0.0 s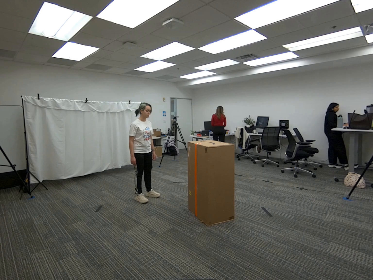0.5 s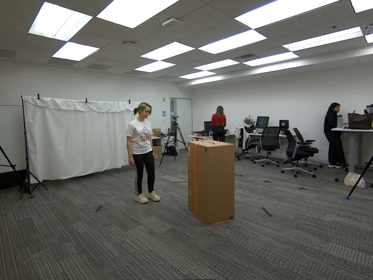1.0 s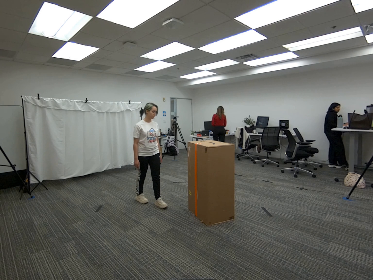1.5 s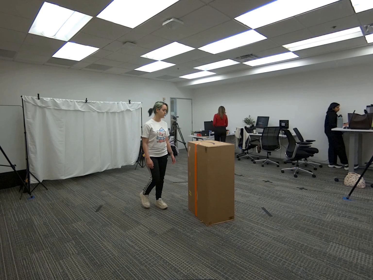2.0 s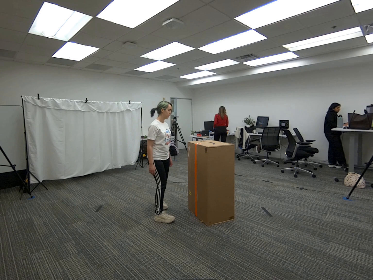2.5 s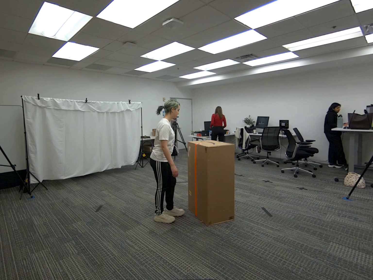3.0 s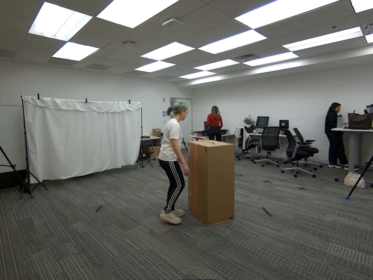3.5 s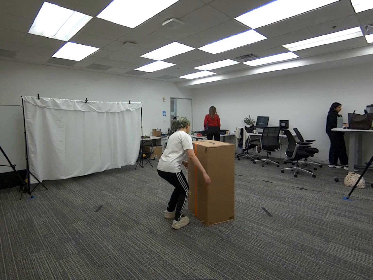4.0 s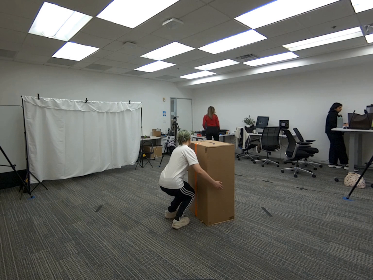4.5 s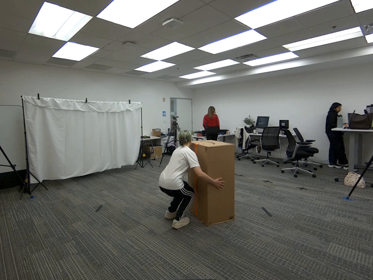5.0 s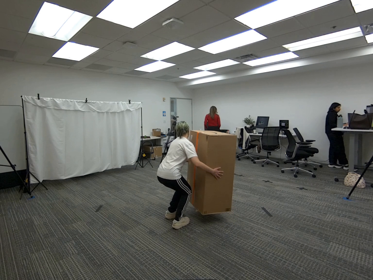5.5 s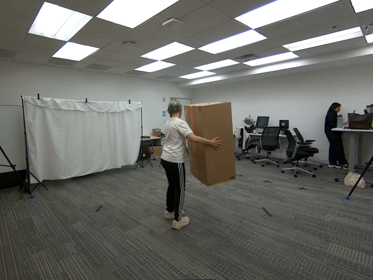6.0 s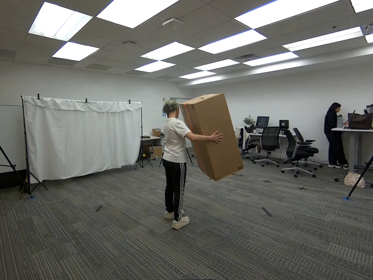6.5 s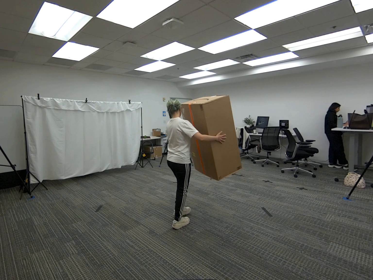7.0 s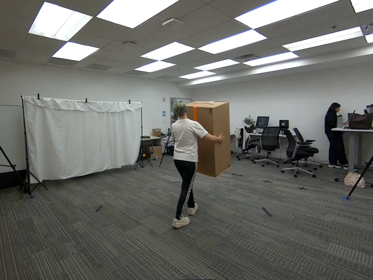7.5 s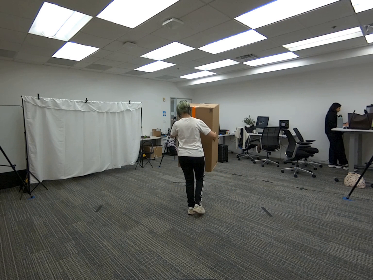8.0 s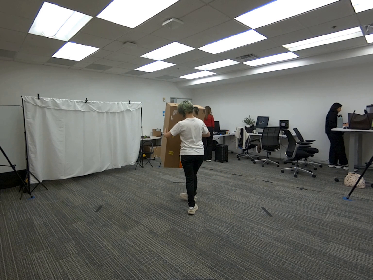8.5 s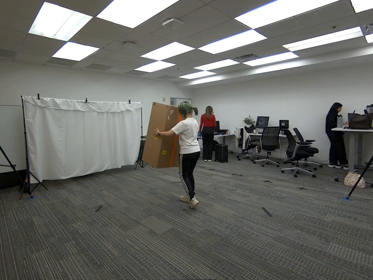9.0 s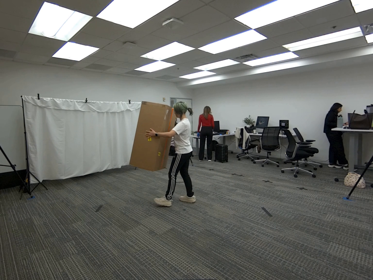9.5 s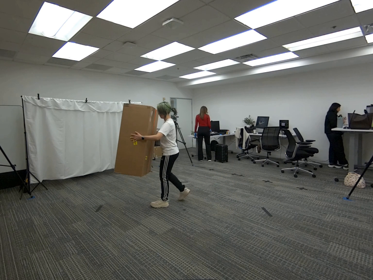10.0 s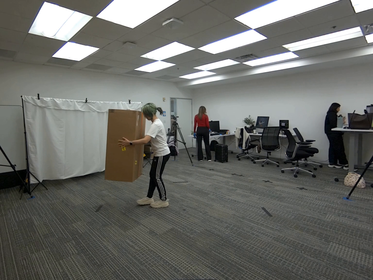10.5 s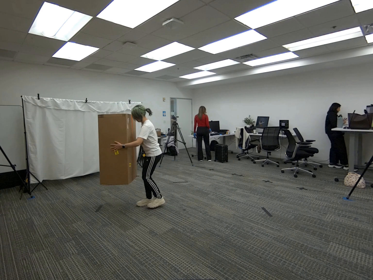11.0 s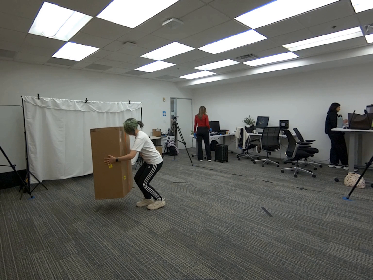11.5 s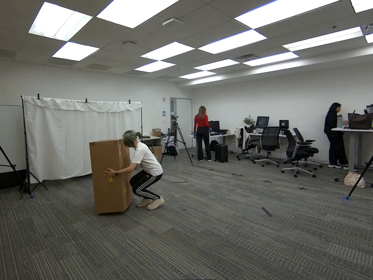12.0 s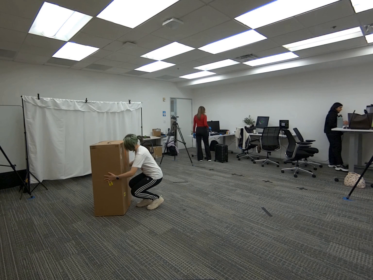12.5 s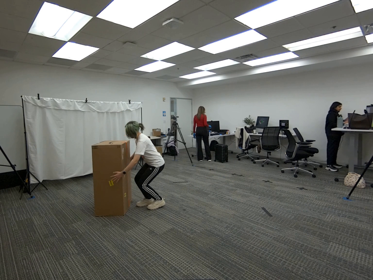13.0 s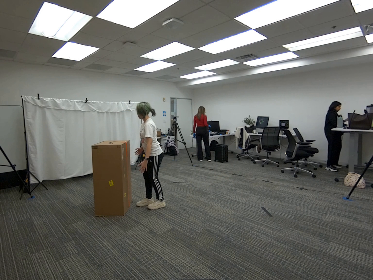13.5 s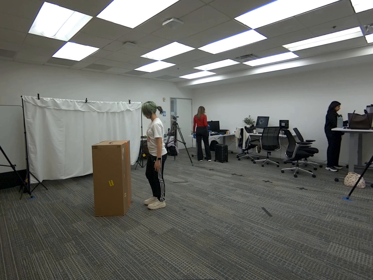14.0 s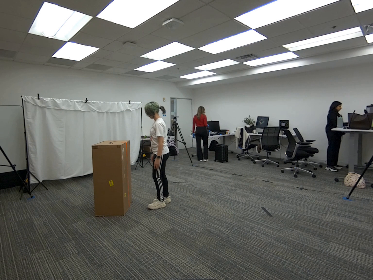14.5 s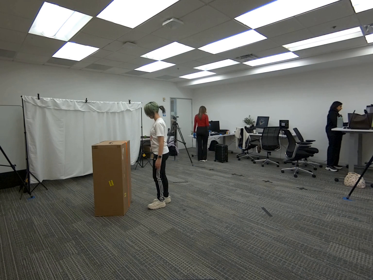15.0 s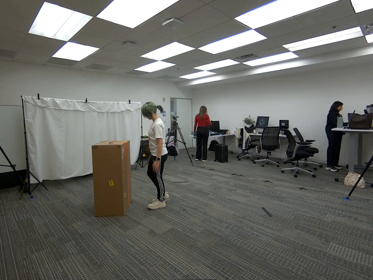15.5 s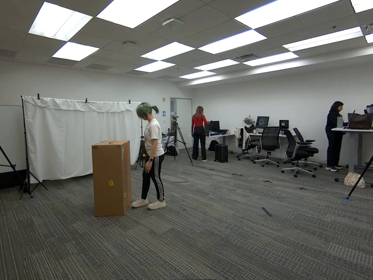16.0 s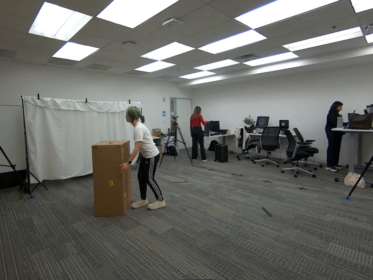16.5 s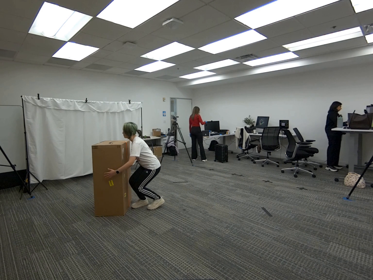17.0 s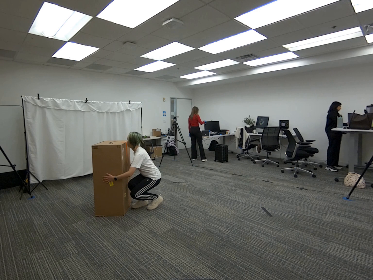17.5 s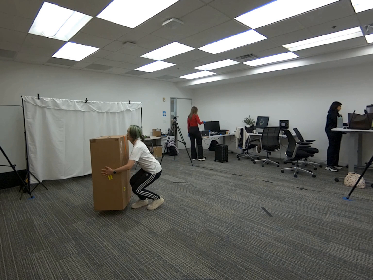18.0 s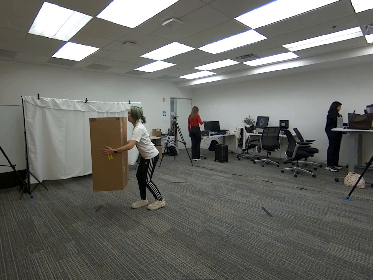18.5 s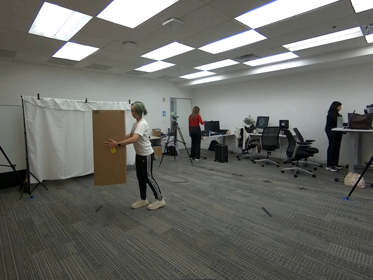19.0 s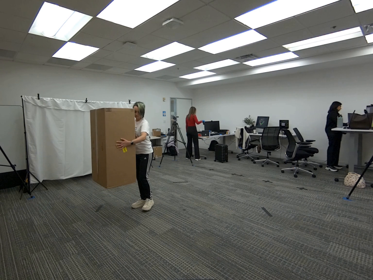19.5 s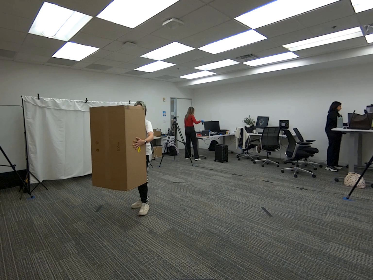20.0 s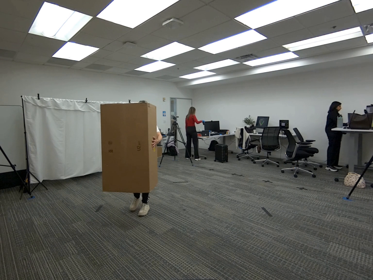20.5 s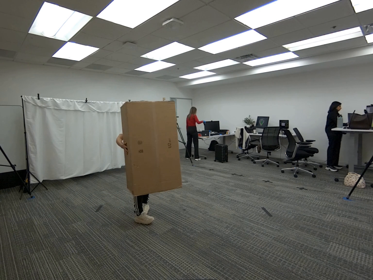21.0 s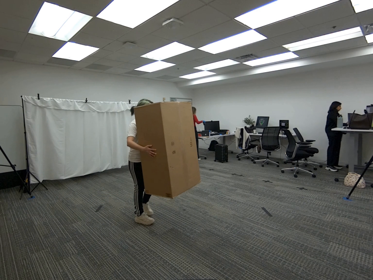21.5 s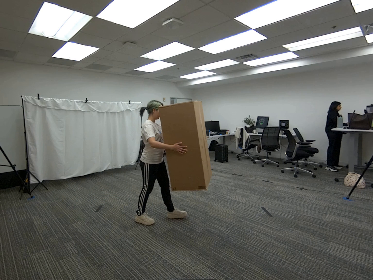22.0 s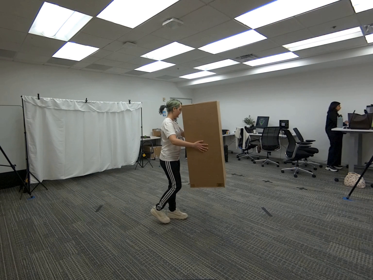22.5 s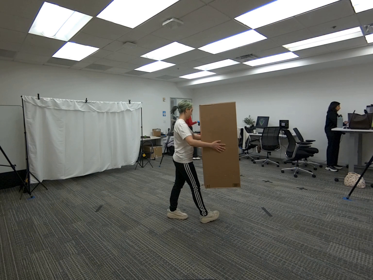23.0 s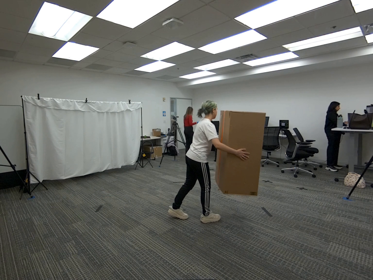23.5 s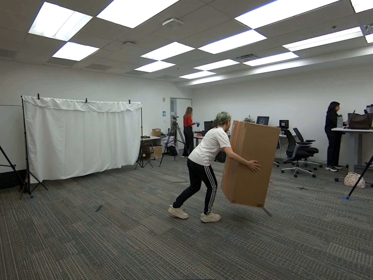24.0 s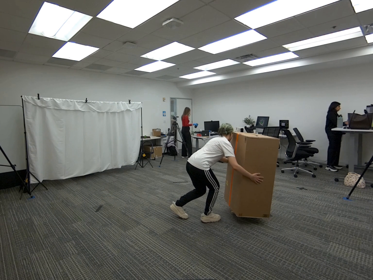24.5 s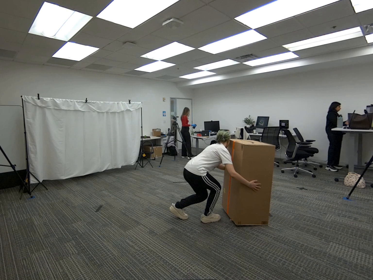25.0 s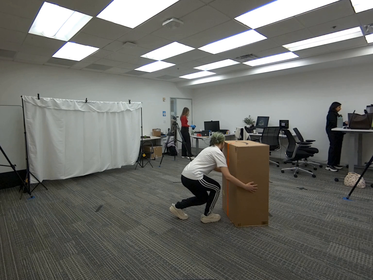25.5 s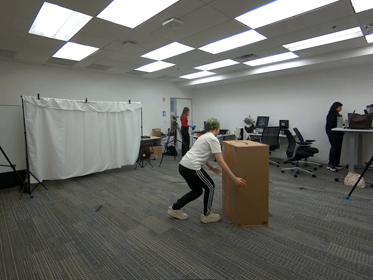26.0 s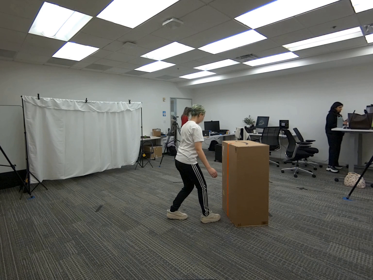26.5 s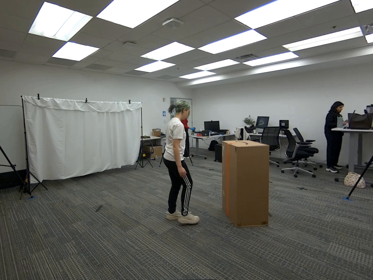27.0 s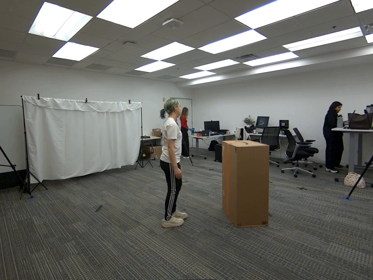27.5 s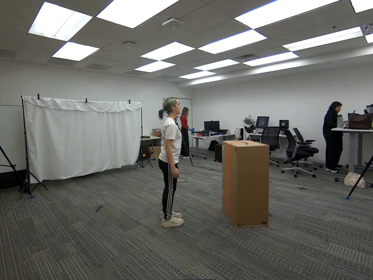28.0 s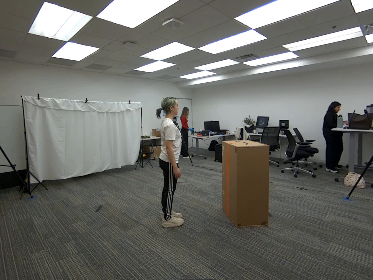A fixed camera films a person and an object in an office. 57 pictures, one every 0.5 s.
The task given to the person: Walk to the giant cardboard box positioned vertically on the ground, pick it up with both hands, hold it and walk to the other side and place it on the ground. Then grab and lift the box again, hold it and walk to the other side and place it back on the ground.
